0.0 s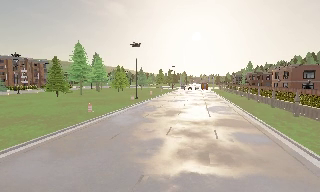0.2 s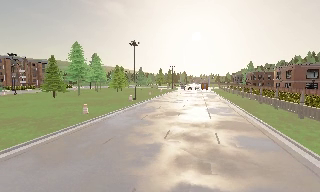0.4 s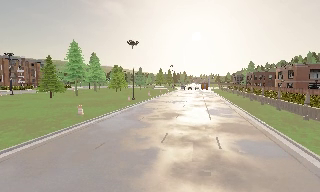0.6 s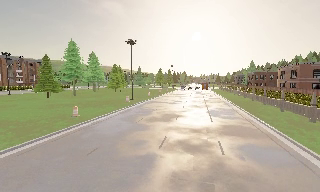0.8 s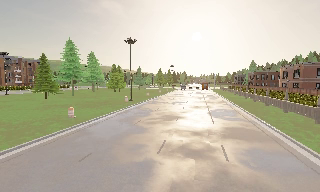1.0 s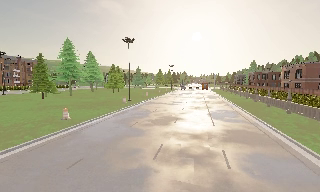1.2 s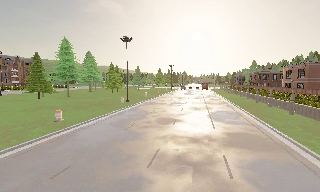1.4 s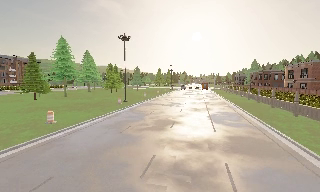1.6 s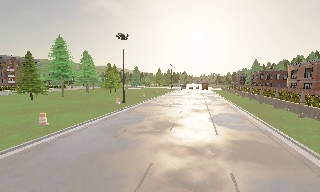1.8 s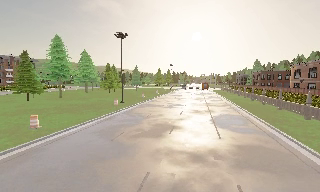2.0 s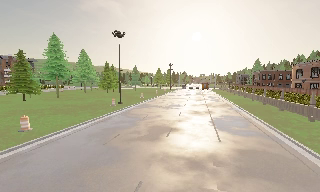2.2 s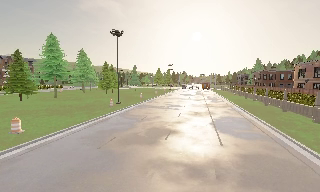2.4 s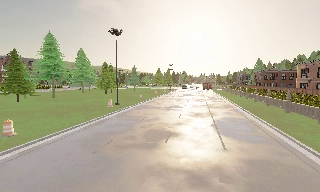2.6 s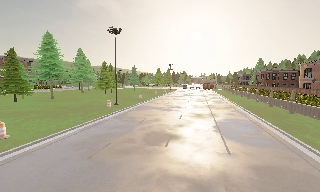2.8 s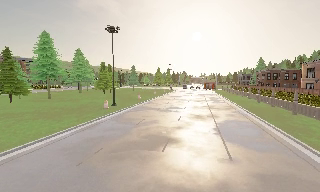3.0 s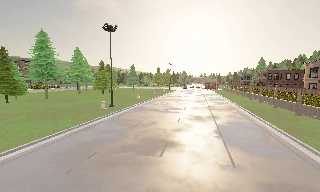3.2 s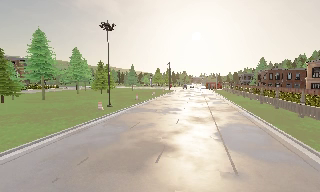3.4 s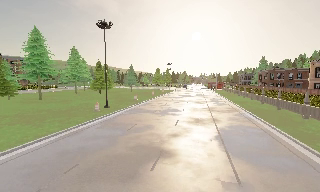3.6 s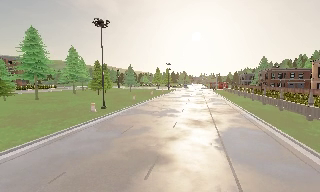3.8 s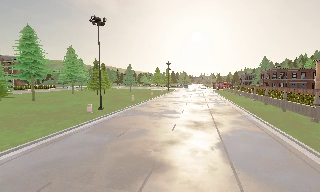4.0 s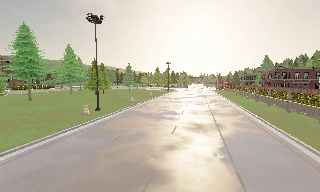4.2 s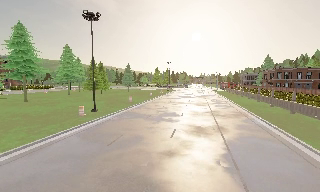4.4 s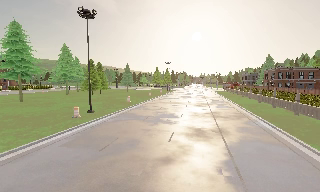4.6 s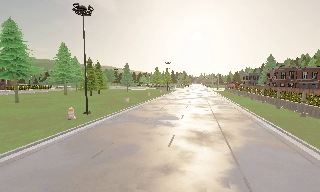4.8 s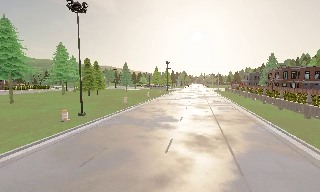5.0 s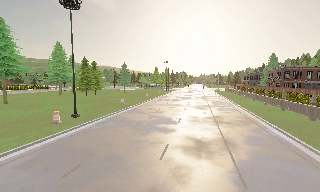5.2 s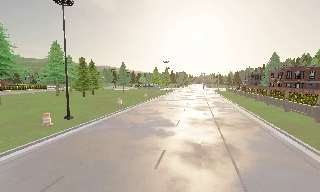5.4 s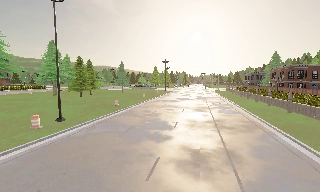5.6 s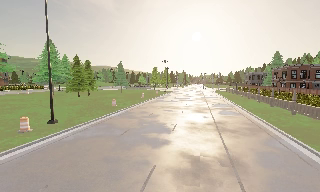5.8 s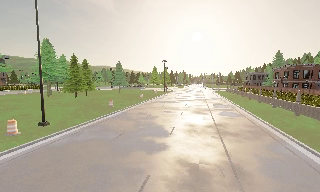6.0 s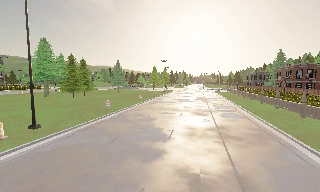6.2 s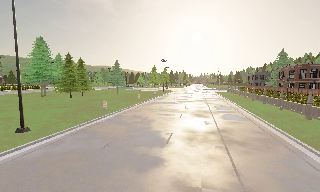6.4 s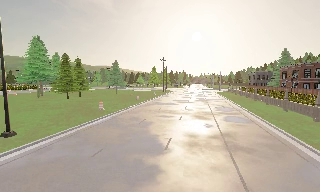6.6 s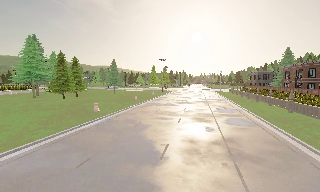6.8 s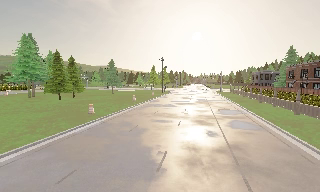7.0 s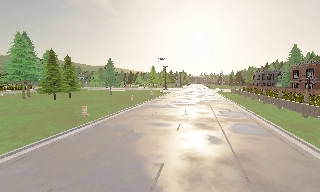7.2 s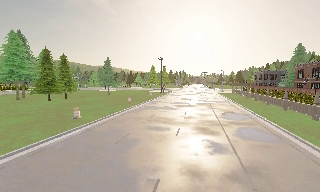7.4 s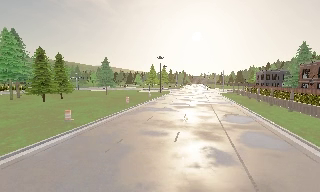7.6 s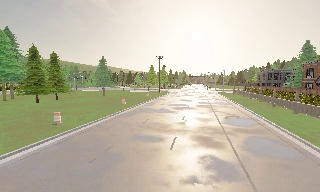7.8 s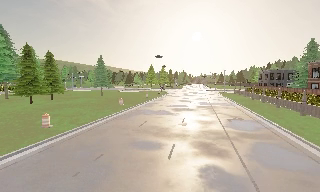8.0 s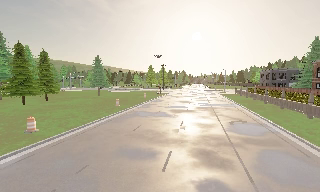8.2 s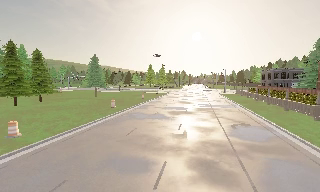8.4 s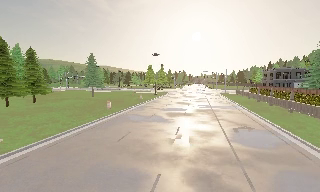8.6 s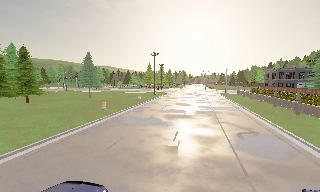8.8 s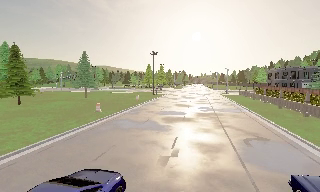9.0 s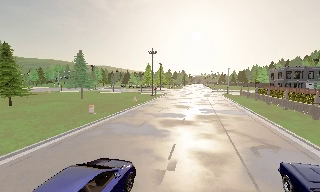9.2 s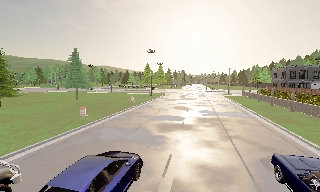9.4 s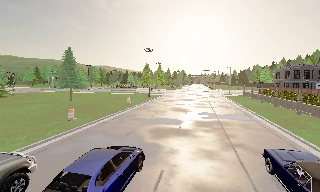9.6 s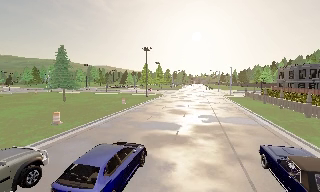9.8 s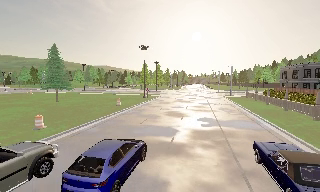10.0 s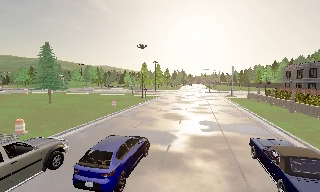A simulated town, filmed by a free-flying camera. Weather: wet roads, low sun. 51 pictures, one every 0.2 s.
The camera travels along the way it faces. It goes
forward.
0.0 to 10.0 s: The camera travels forward, about 50 m, so what stands in front looms larger. It gains speed.
The film runs forward here.
